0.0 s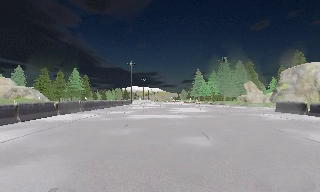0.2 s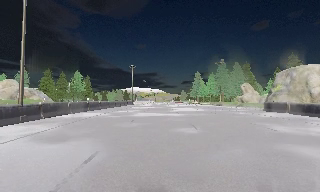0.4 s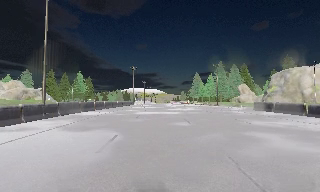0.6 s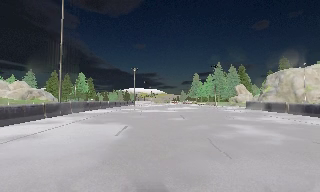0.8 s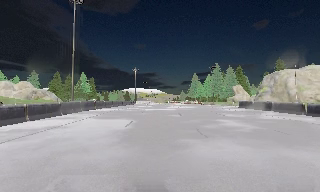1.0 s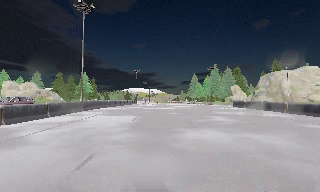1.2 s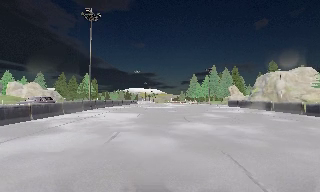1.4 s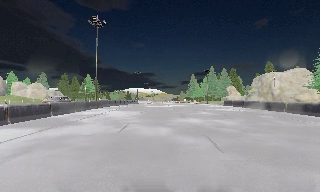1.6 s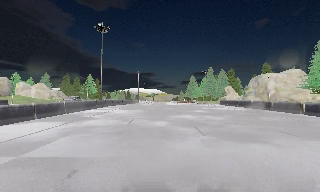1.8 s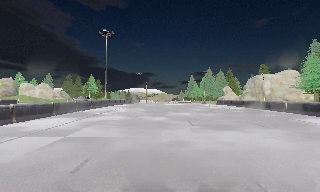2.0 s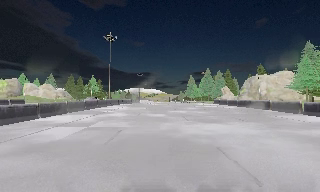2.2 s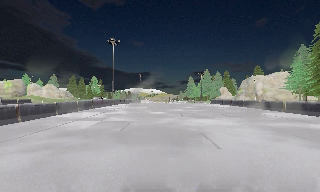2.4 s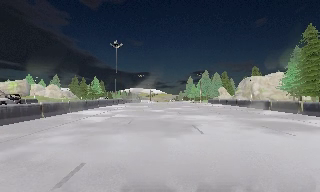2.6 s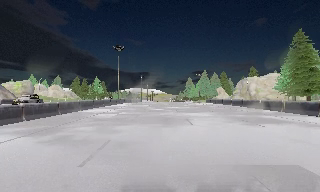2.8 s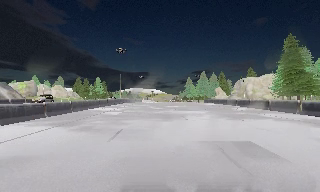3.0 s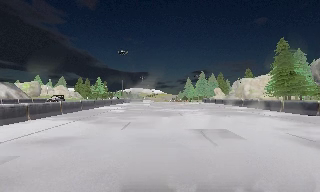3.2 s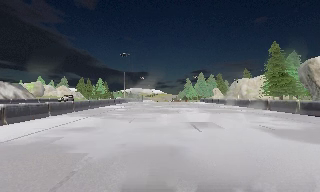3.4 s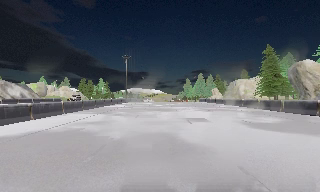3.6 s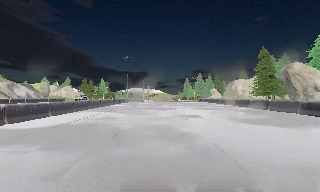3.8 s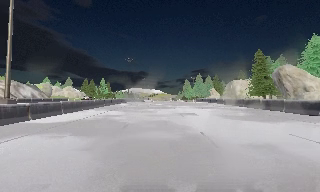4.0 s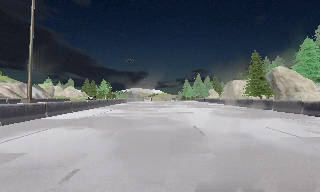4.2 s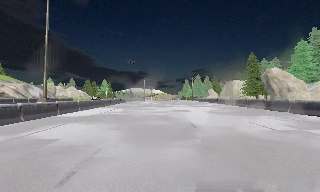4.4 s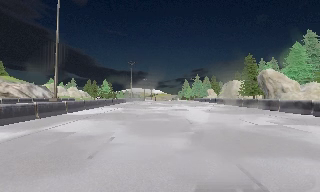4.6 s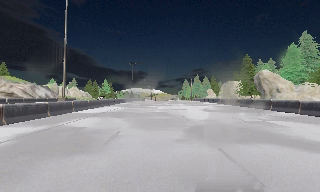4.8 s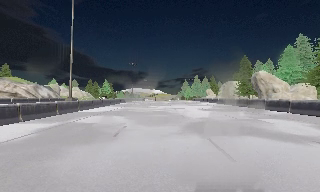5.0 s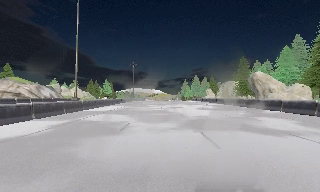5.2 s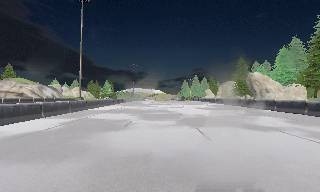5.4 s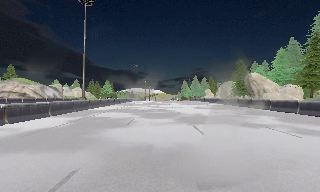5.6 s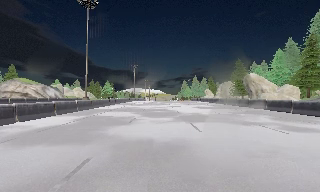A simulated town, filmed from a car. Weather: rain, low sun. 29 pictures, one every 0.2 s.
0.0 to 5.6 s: The camera travels backward, about 45 m, so what stands in front gets smaller. It loses speed.
The film runs backward here.
